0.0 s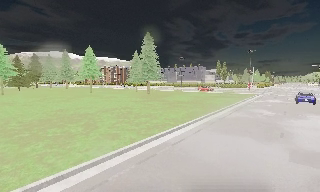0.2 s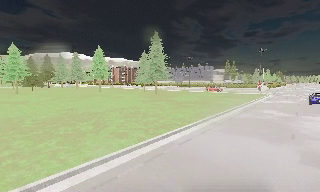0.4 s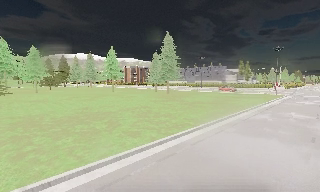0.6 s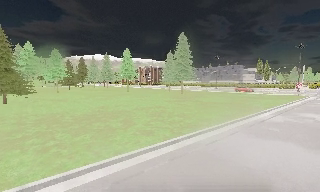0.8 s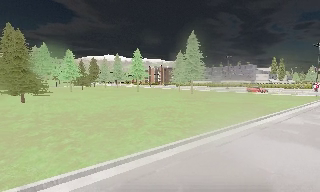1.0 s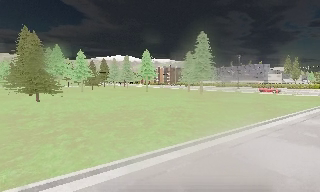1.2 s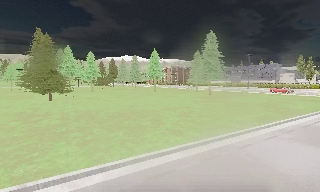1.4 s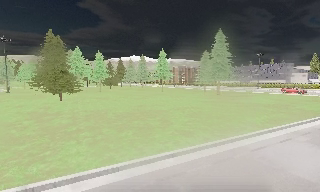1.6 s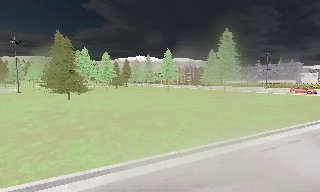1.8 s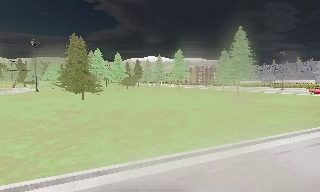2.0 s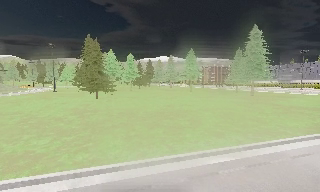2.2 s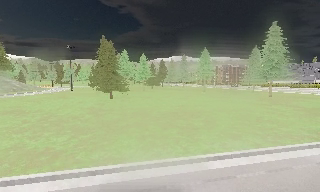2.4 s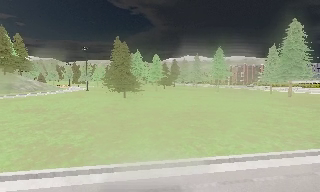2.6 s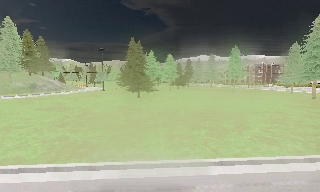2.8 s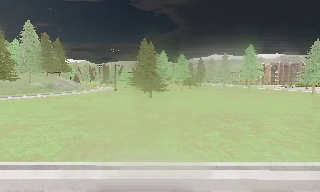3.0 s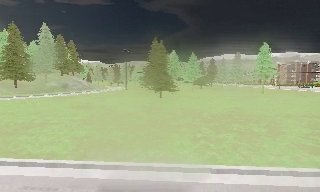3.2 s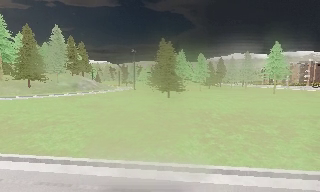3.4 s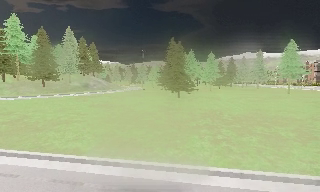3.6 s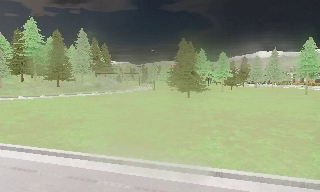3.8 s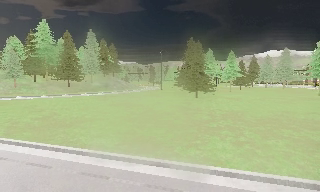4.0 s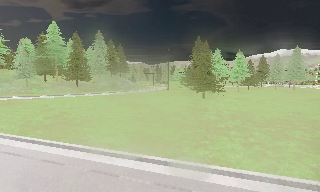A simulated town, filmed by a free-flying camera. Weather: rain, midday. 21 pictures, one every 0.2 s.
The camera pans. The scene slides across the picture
to the right.
The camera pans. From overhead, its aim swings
counterclockwise.
0.0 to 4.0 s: The camera pans to its left, which is counterclockwise from overhead, by about 70 degrees. It travels to its left, about 1.5 m, so close, fixed things drift to the right.
The film runs backward here.
